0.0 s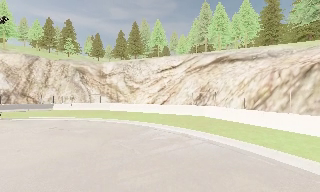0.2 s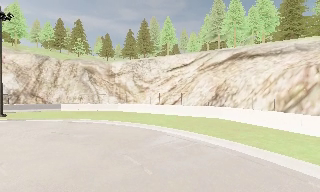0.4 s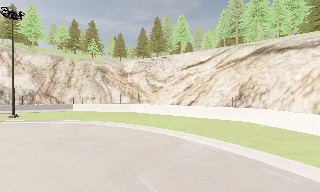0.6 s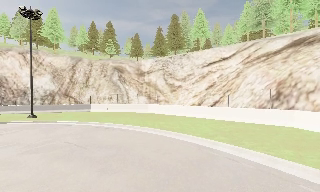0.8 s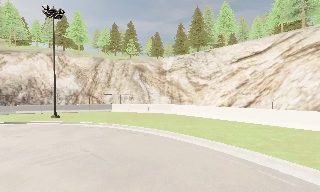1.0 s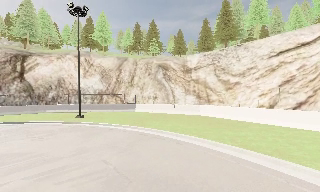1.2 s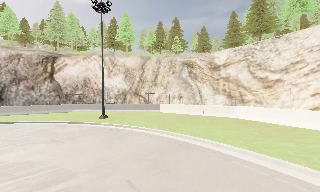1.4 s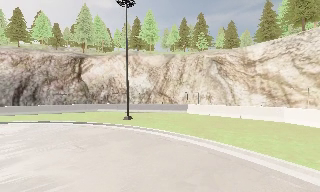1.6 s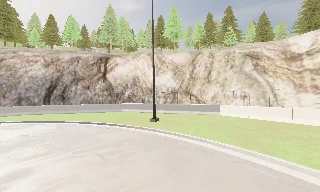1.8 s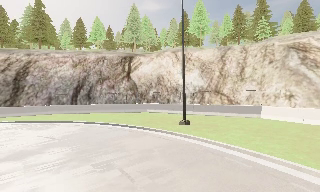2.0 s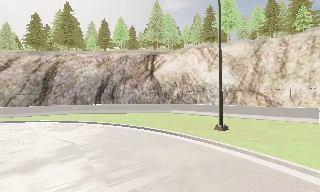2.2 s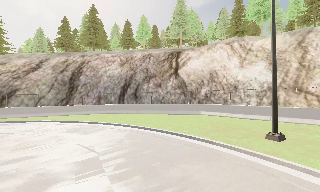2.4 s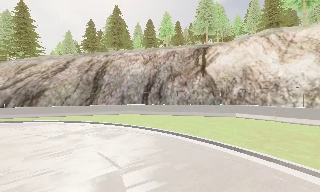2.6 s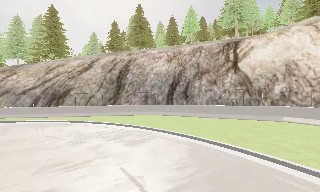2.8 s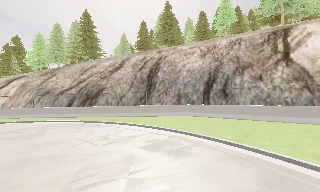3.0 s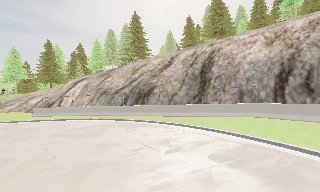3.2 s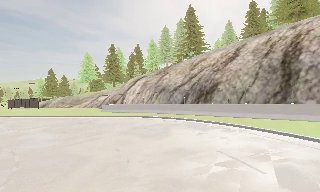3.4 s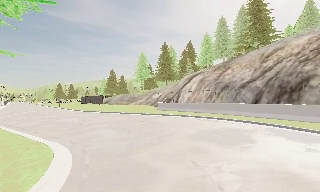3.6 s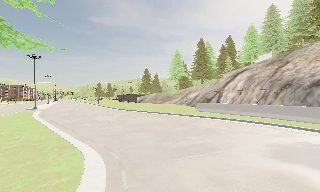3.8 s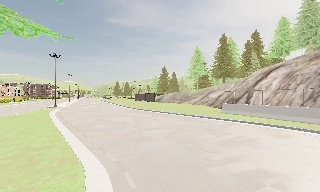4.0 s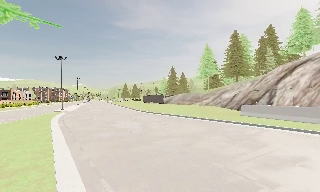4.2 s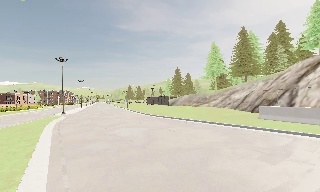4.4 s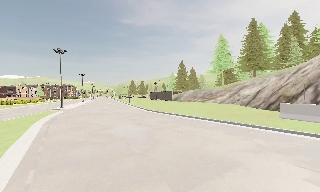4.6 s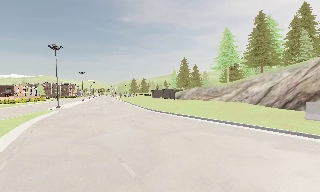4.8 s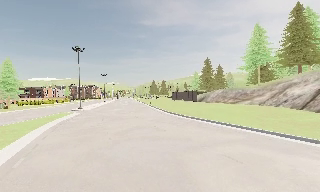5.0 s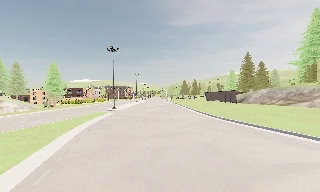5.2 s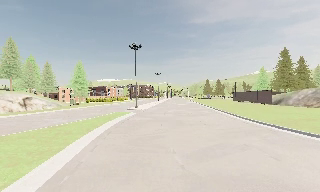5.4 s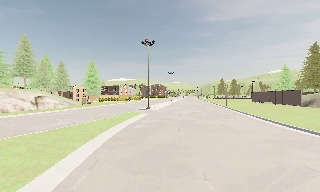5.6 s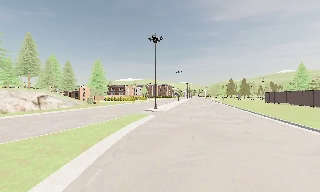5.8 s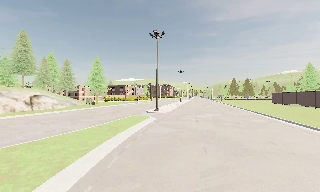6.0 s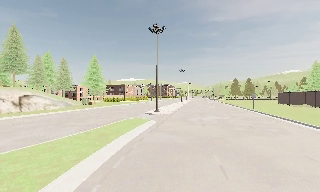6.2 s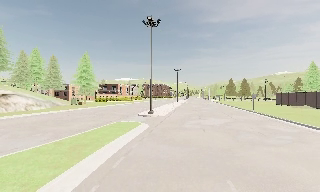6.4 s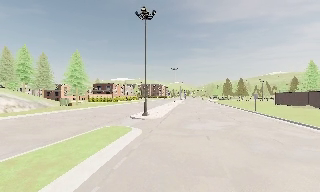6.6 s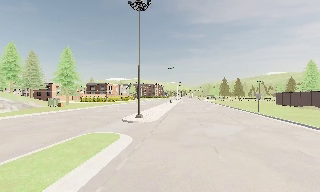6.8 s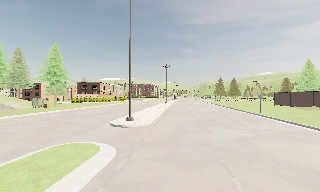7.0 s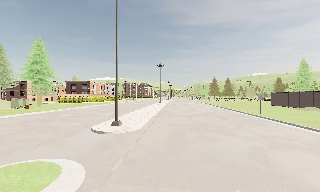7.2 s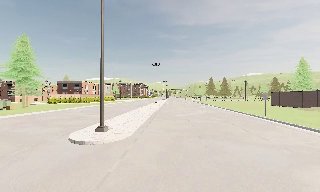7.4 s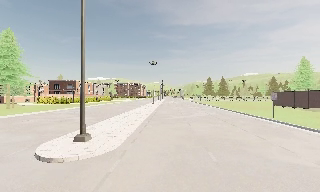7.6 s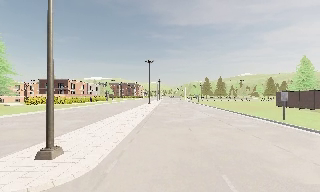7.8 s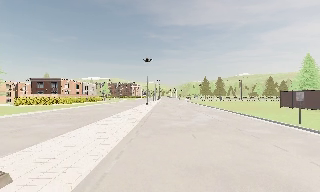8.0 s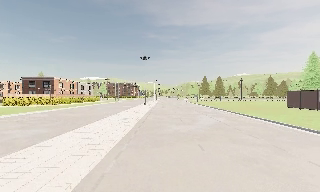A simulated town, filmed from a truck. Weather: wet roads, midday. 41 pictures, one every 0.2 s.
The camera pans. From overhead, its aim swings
counterclockwise.
The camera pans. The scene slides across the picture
to the right.
0.0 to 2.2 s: The camera swings to its left by about 75 degrees, and the scene slides to the right. It travels forward, about 19 m.
2.2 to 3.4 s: The scene slides to the right, as the camera pans about 75 degrees to its left. It travels forward and to its left, about 11 m.
3.4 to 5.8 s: The scene slides to the right, as the camera pans about 55 degrees to its left. It travels forward, about 25 m.
5.8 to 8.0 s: The scene slides to the left, as the camera pans about 10 degrees to its right. It travels forward, about 20 m, so what stands in front looms larger.
The film runs forward here.
